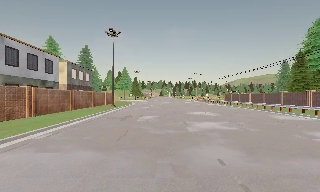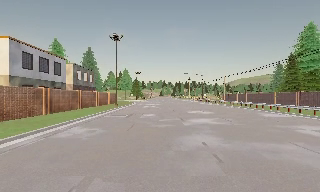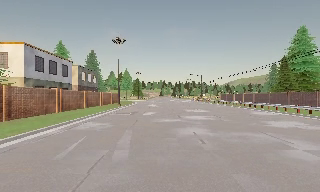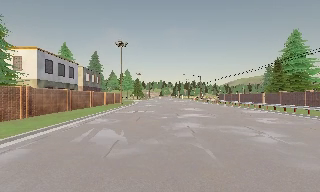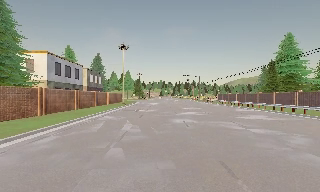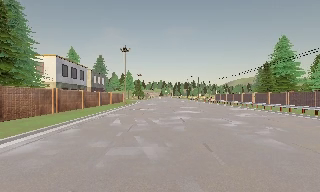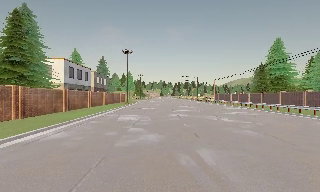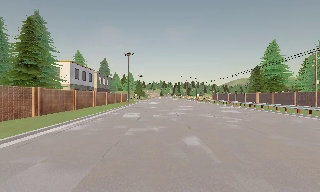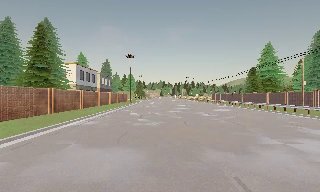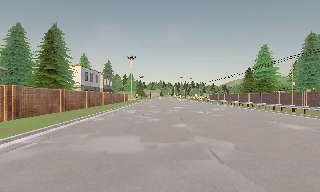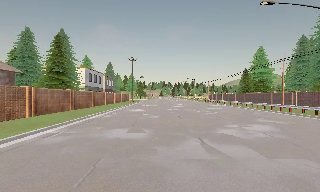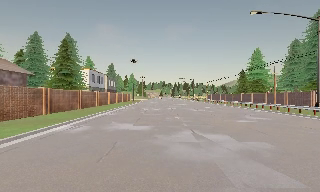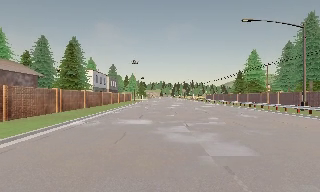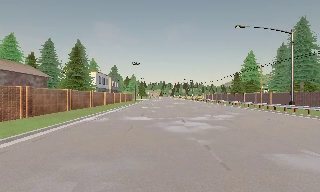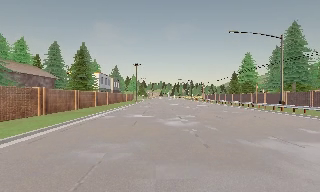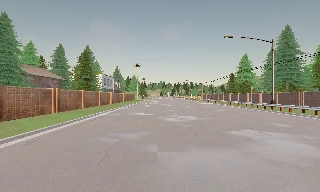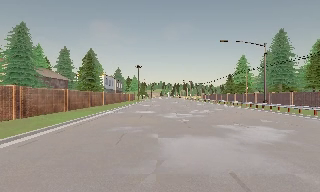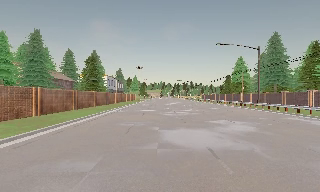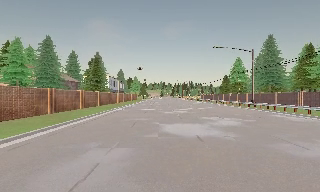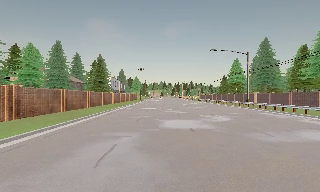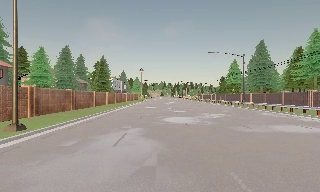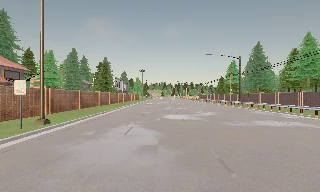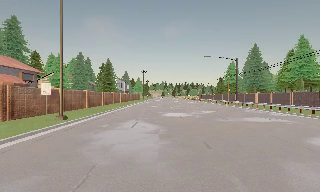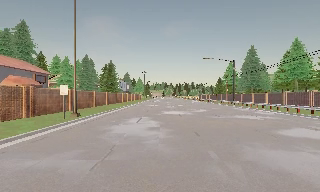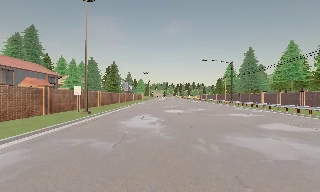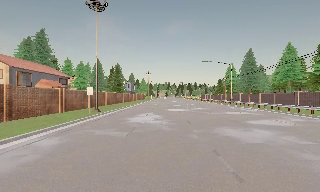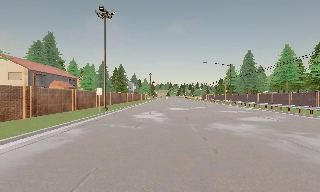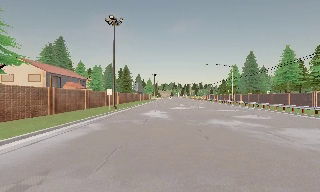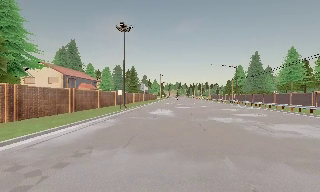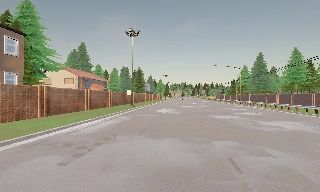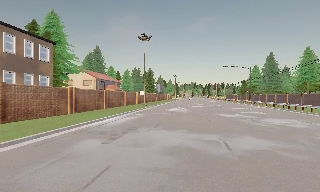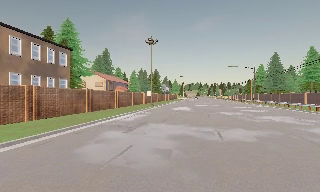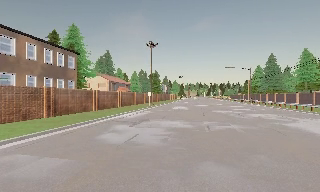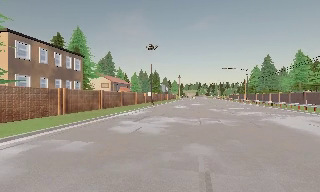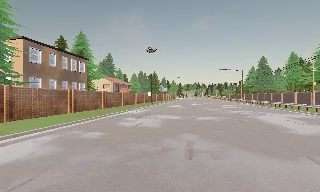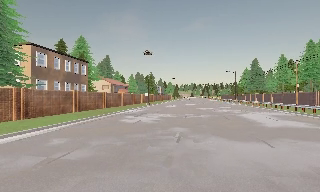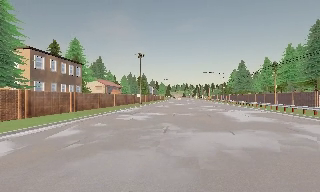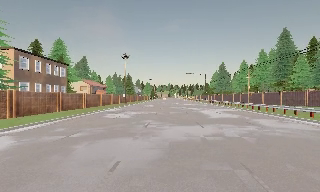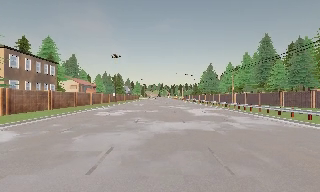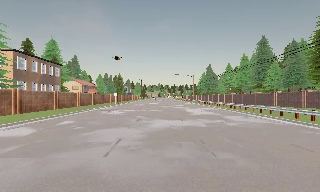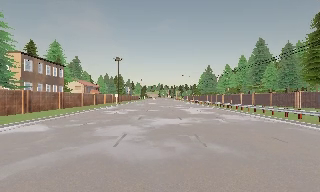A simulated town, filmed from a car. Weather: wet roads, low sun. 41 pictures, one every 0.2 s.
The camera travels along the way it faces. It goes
backward.
0.0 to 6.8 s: The scene slides to the right, as the camera pans about 15 degrees to its left. It travels backward, about 60 m, so what stands in front gets smaller.
6.8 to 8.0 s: The camera pans to its right, which is clockwise from overhead, by about 15 degrees. It travels backward, about 9 m, so what stands in front gets smaller. It loses speed.
The film runs backward here.
